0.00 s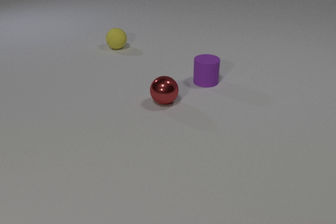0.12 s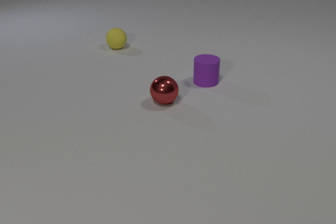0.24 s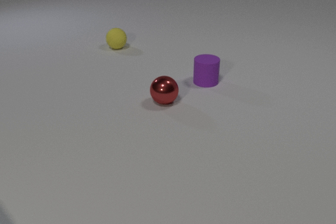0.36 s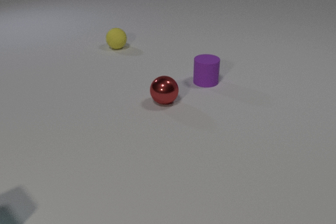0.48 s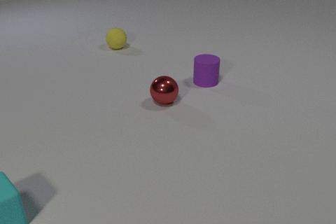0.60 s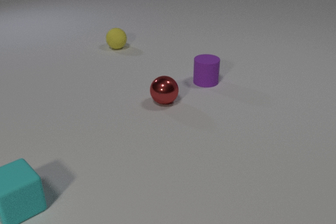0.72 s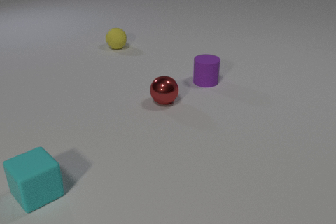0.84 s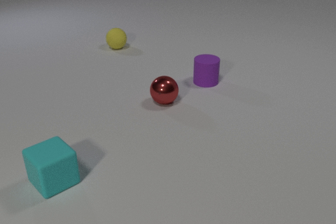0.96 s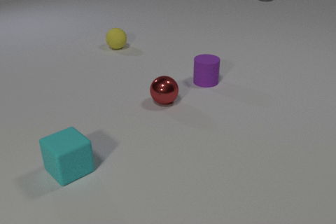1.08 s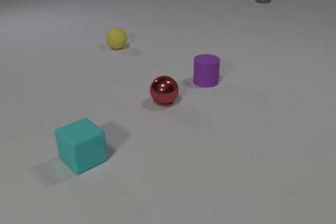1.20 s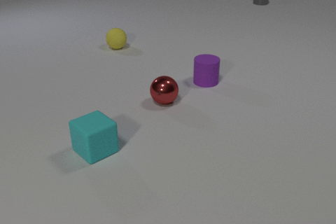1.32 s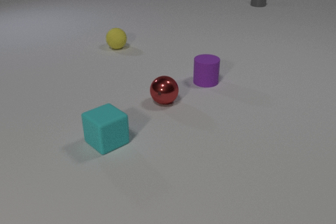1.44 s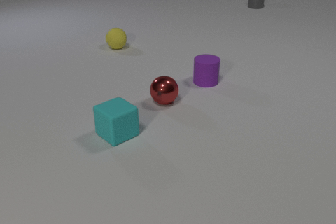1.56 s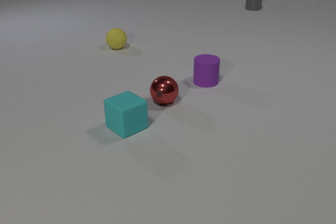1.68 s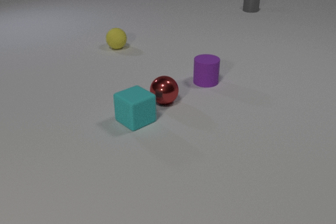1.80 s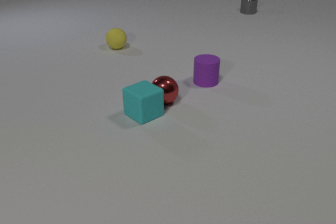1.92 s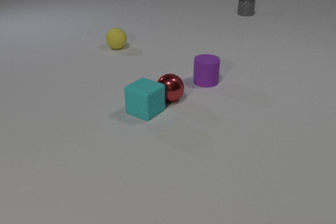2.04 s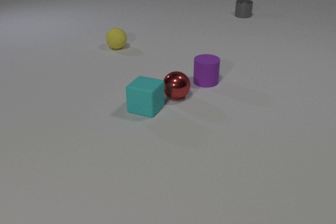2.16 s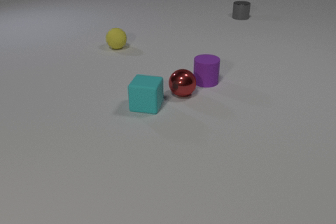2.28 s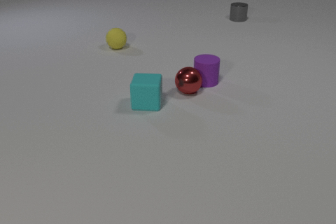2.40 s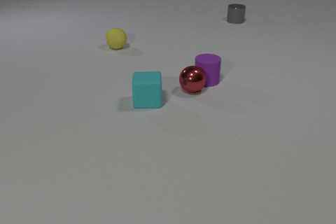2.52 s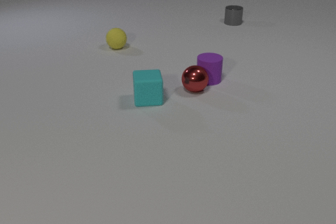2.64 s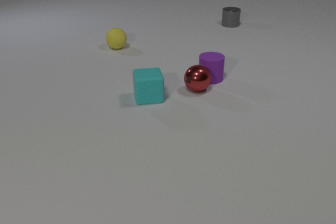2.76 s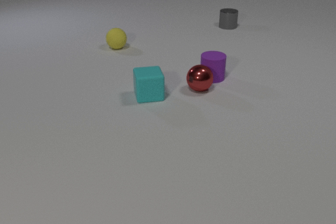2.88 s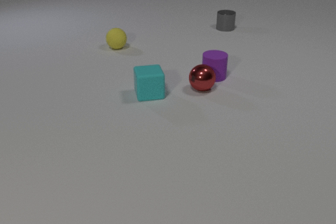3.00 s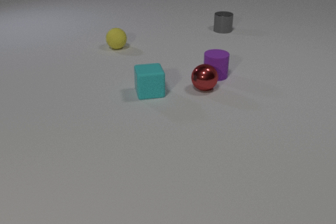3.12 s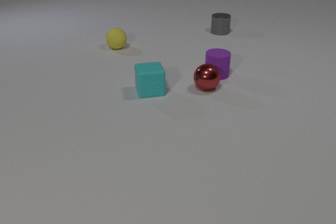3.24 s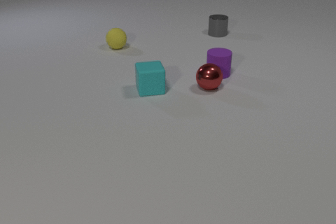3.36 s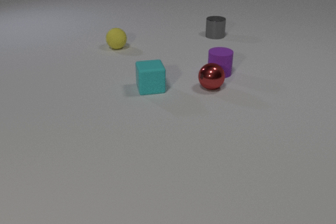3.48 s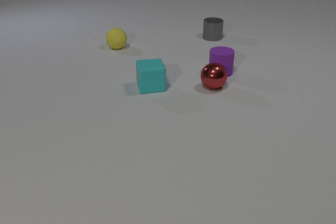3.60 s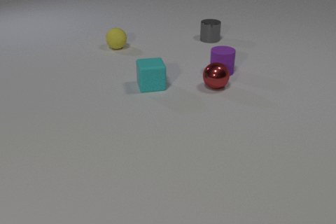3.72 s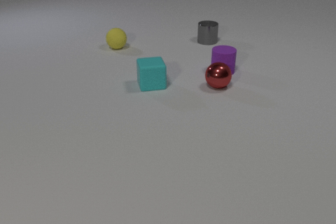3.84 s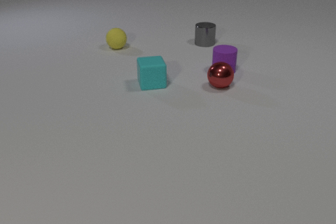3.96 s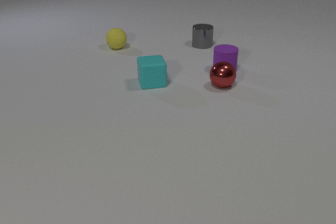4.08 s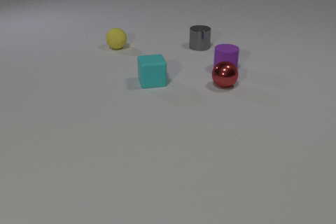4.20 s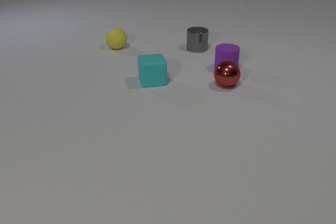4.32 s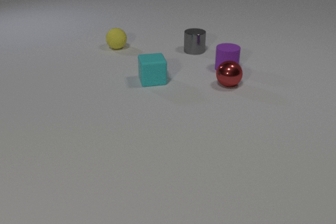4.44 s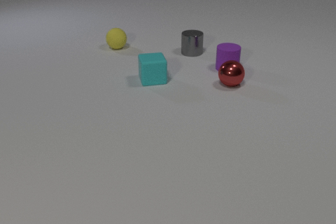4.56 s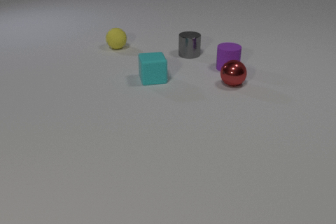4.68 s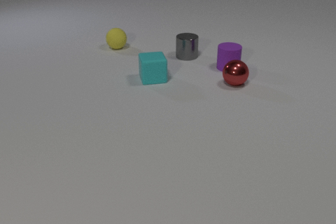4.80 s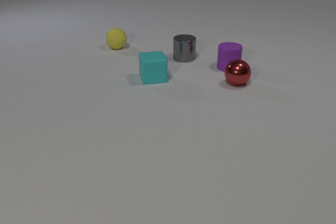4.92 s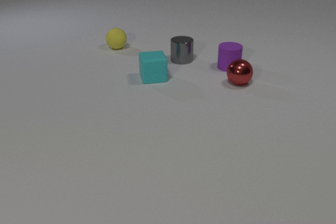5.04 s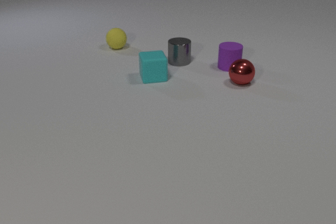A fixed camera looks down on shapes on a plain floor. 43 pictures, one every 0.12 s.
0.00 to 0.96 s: The cyan rubber cube comes in at the left edge, slides to the right and away from the camera. The gray metal cylinder comes in at the top edge, slides toward the camera.
0.96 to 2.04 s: The cyan rubber cube slides away from the camera and to the right, spins counterclockwise seen from above by about 30 degrees, its near face sliding to the right. The red metal sphere rolls to the right and away from the camera. The gray metal cylinder slides toward the camera. The cyan rubber cube and the red metal sphere collide.
2.04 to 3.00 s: The cyan rubber cube slides away from the camera, spins counterclockwise seen from above by about 30 degrees, its near face sliding to the right. The red metal sphere rolls to the right and away from the camera. The purple rubber cylinder slides away from the camera and to the right. The gray metal cylinder slides toward the camera. The red metal sphere and the purple rubber cylinder collide.
3.00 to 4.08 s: The cyan rubber cube slides away from the camera. The red metal sphere rolls to the right and away from the camera. The purple rubber cylinder slides away from the camera and to the right. The gray metal cylinder slides toward the camera and to the left.
4.08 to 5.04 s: The cyan rubber cube slides away from the camera. The red metal sphere rolls to the right and away from the camera. The purple rubber cylinder slides away from the camera. The gray metal cylinder slides toward the camera and to the left.
What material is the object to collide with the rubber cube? metal.
How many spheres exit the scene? 0.
What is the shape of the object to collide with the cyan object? sphere.
